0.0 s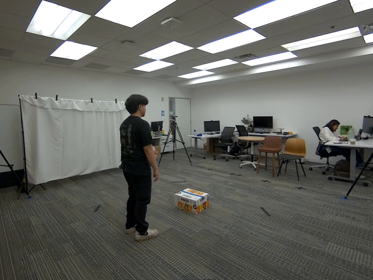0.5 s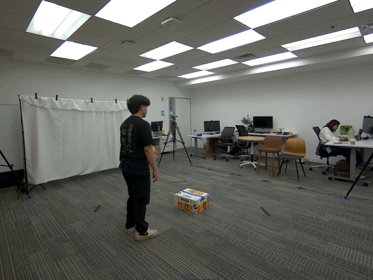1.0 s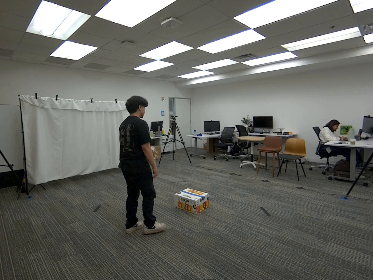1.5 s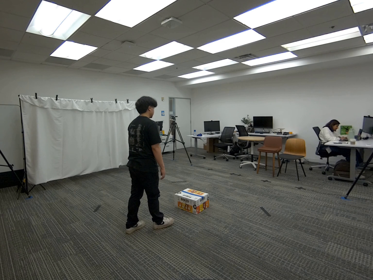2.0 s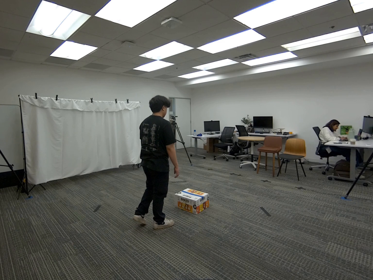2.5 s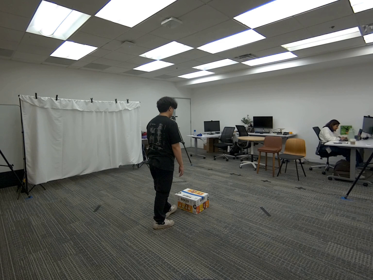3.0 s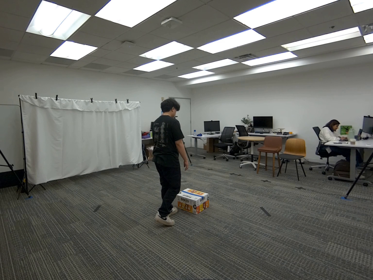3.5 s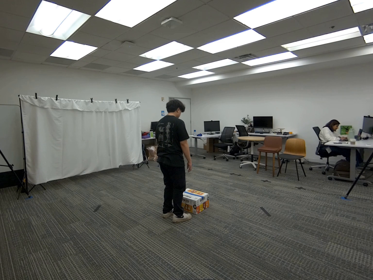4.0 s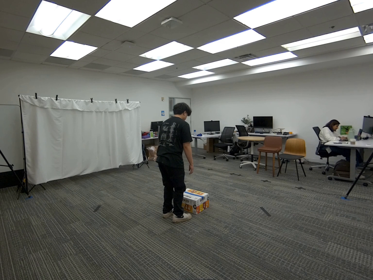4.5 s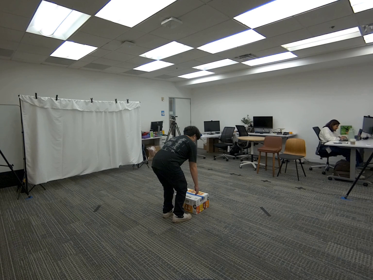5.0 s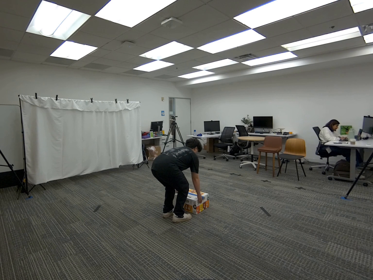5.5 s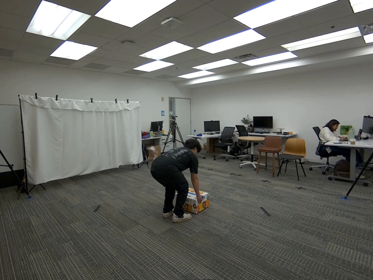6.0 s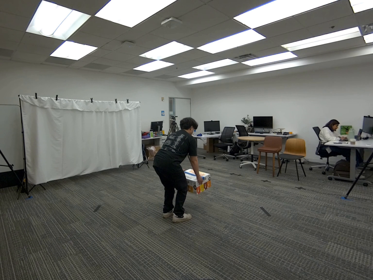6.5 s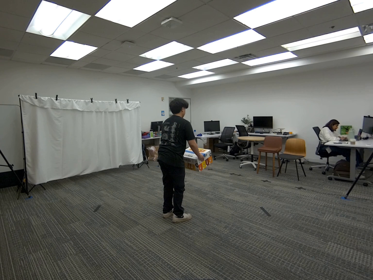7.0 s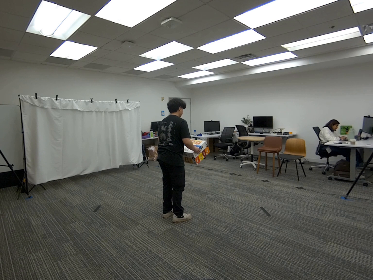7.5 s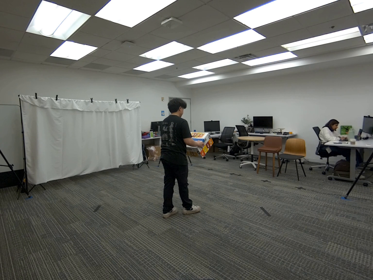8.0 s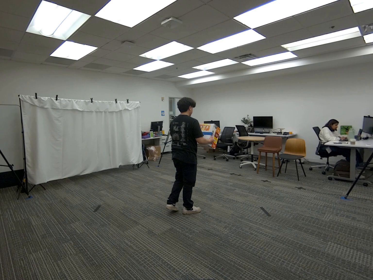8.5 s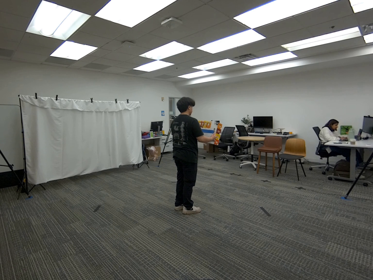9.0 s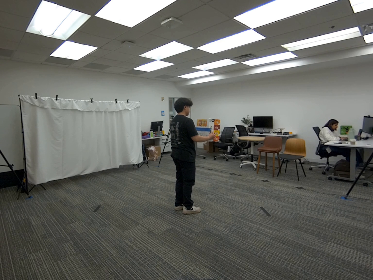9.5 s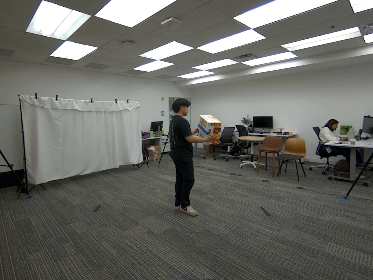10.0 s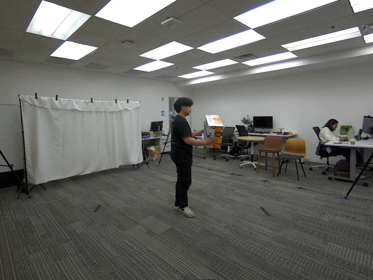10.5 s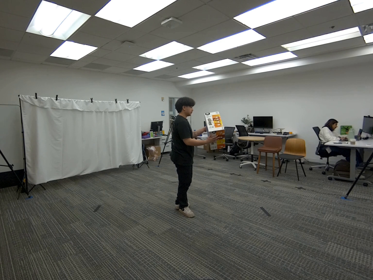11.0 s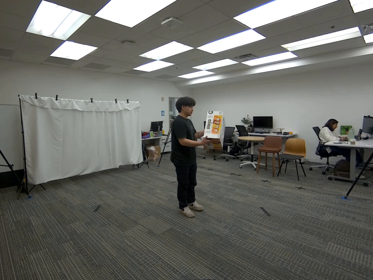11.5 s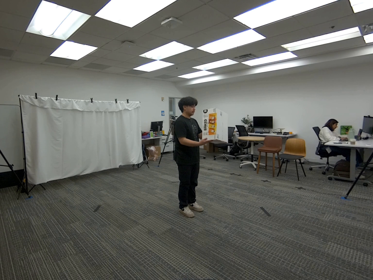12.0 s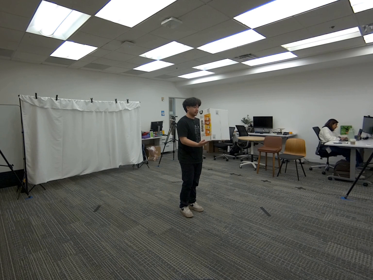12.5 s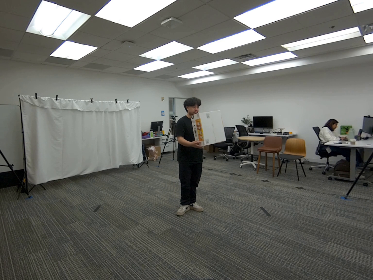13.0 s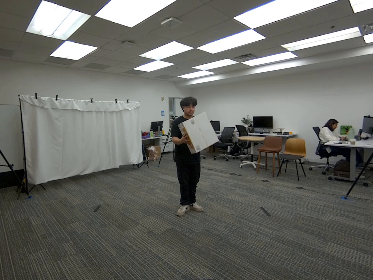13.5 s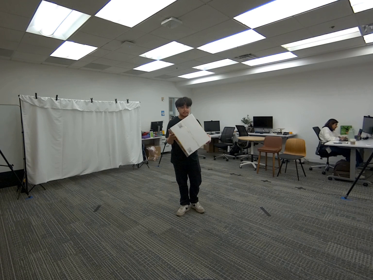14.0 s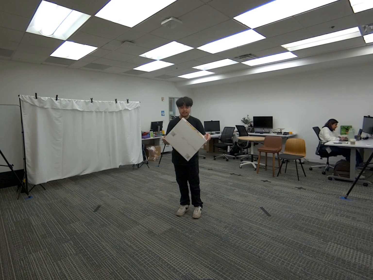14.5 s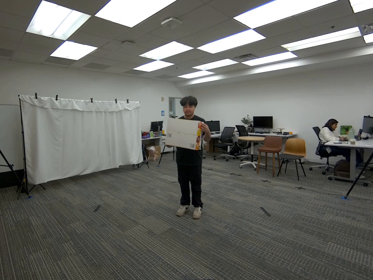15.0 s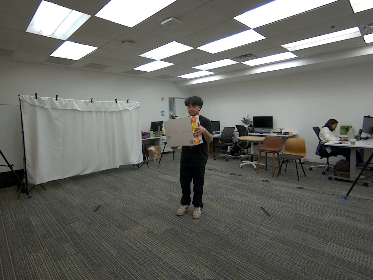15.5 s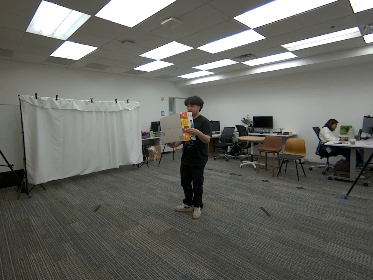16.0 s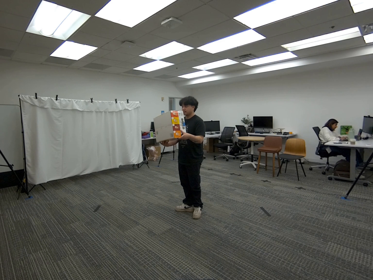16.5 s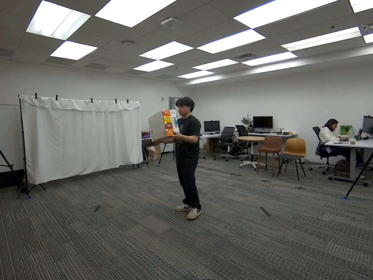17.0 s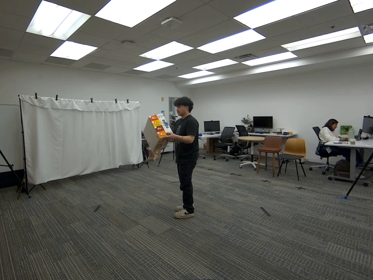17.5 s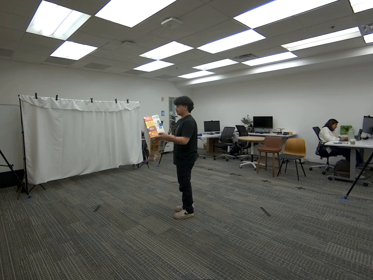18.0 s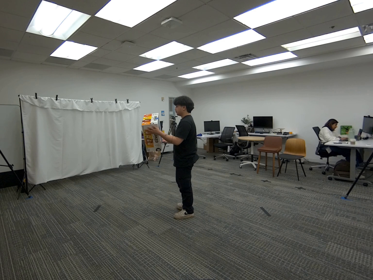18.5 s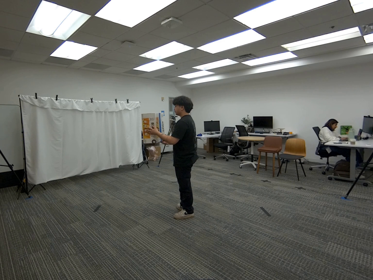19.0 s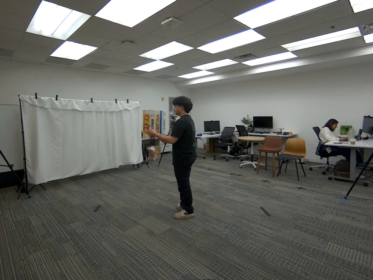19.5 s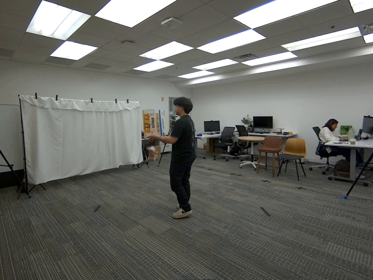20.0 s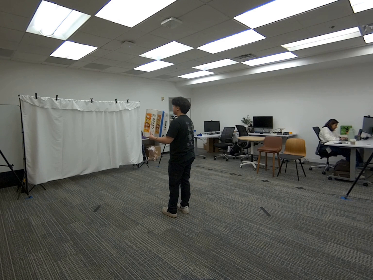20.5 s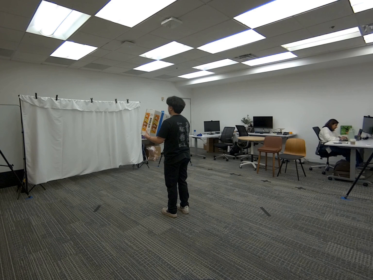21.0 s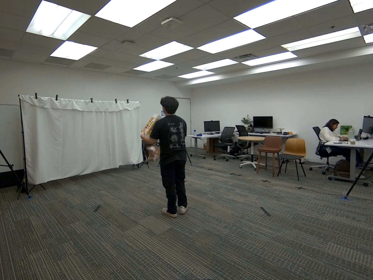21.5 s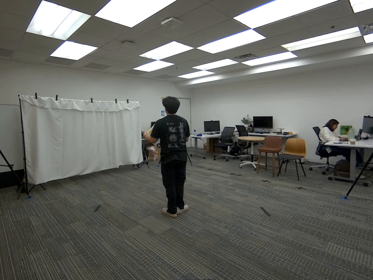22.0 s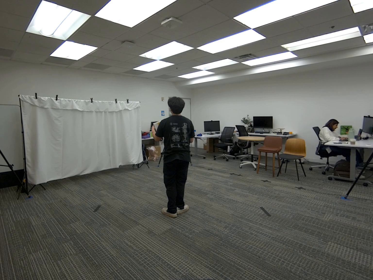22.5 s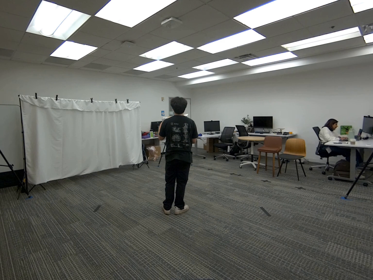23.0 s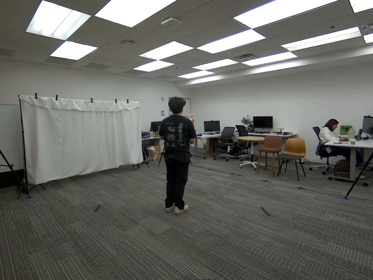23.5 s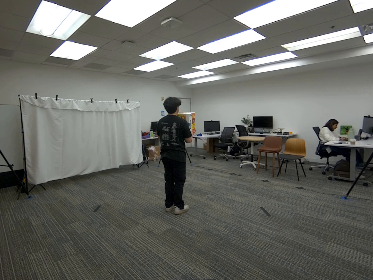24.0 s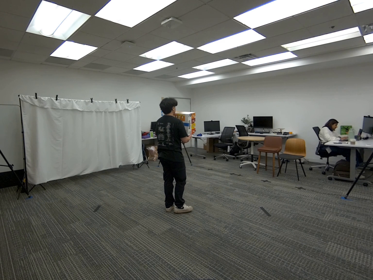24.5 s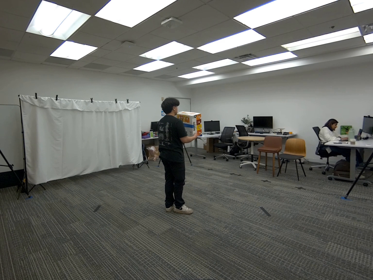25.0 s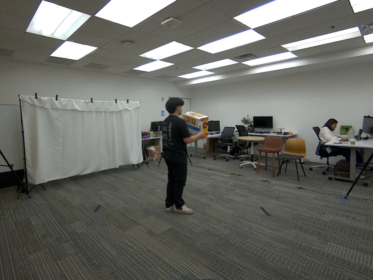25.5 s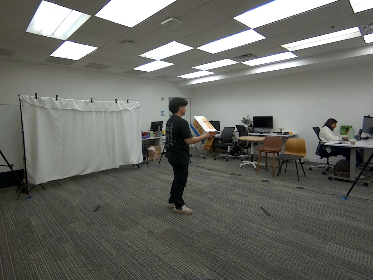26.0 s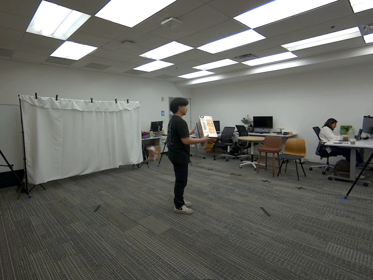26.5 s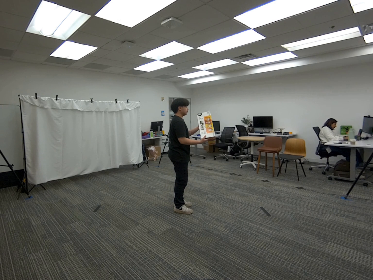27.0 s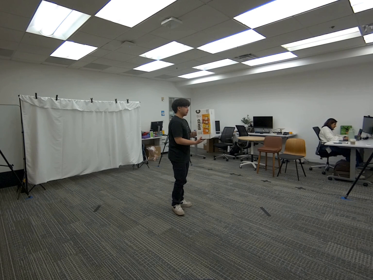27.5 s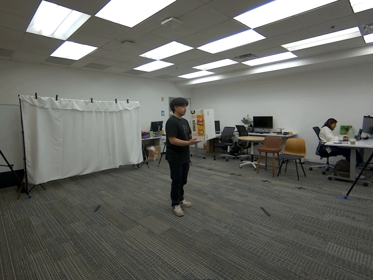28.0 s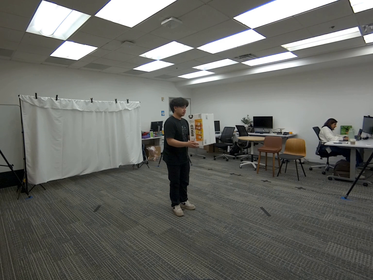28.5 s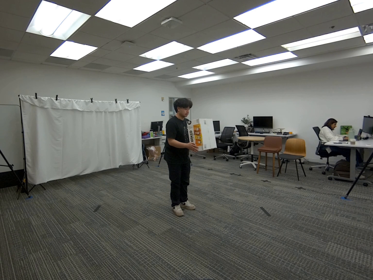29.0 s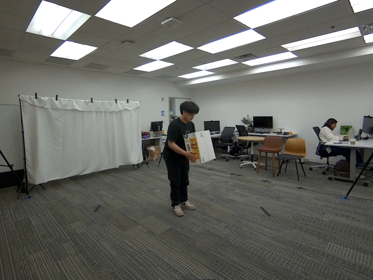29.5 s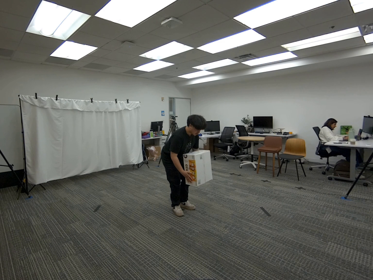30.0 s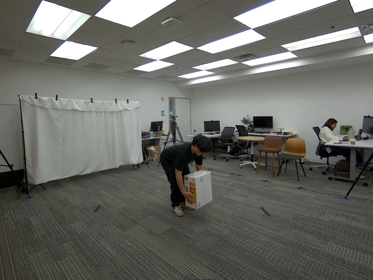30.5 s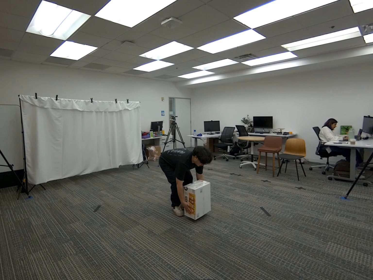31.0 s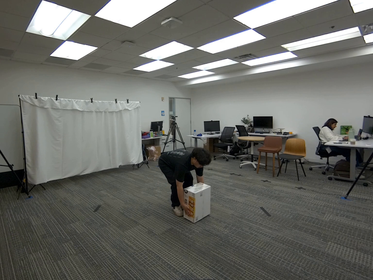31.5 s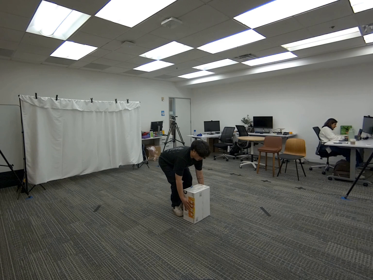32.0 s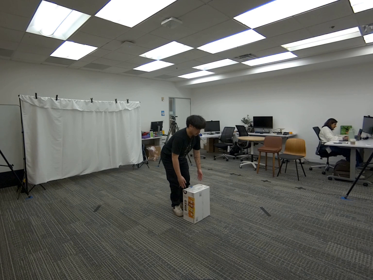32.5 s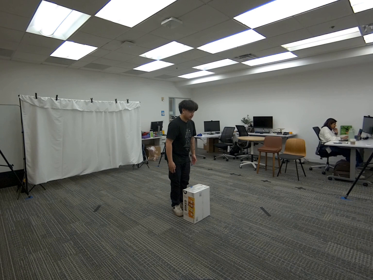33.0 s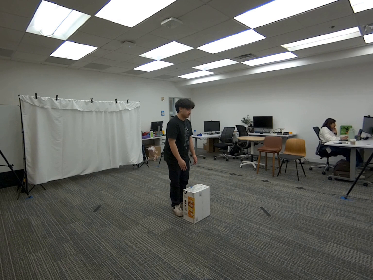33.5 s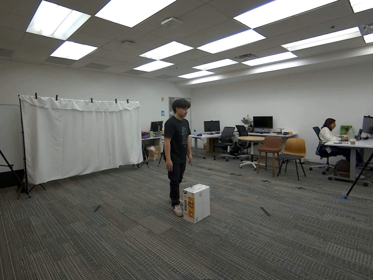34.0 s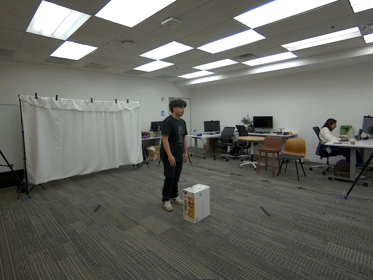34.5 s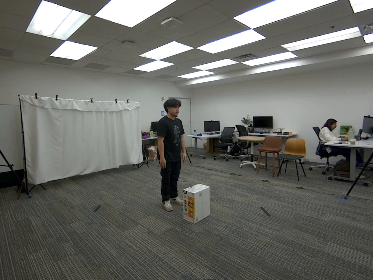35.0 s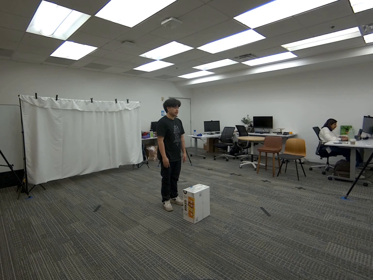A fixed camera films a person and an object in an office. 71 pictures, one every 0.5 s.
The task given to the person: Walk over to the snack box. Pick up the box with both hands and rotate the box around as you rotate yourself so that all 4 cameras get a visual of the box. Put the box down when finished.
